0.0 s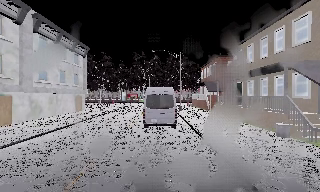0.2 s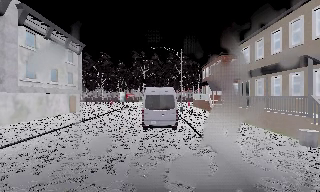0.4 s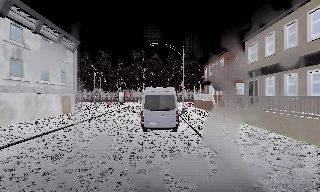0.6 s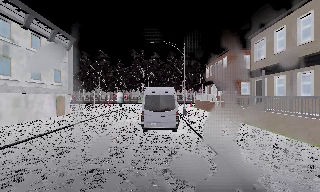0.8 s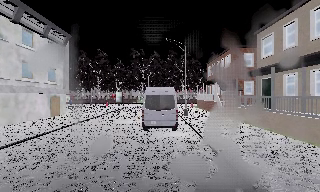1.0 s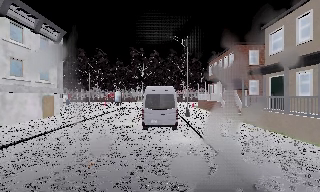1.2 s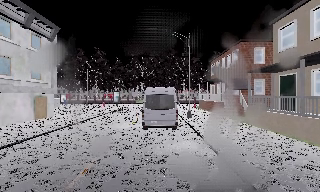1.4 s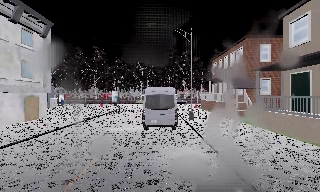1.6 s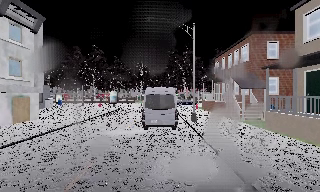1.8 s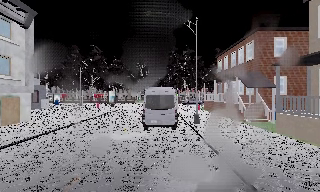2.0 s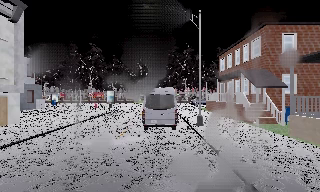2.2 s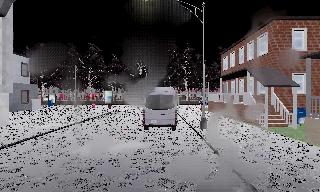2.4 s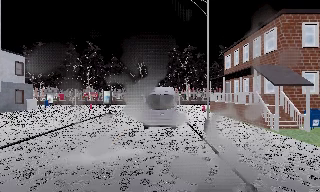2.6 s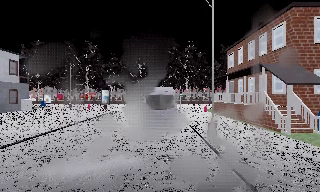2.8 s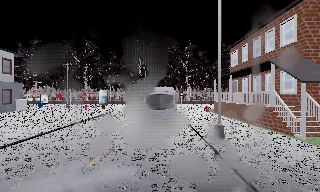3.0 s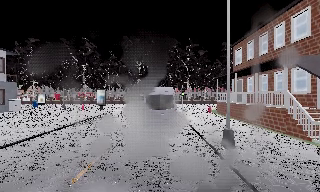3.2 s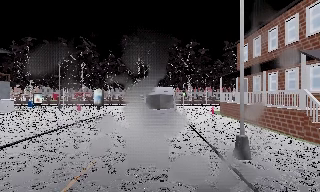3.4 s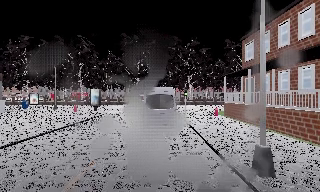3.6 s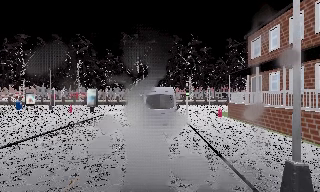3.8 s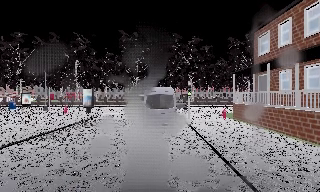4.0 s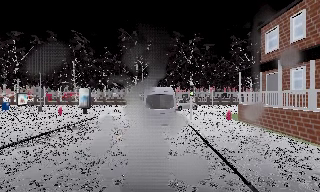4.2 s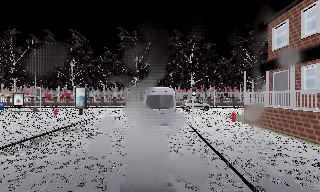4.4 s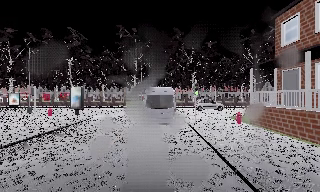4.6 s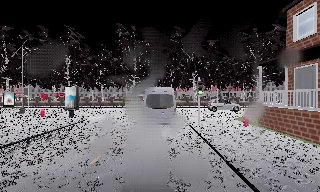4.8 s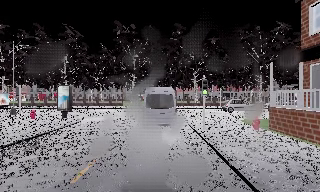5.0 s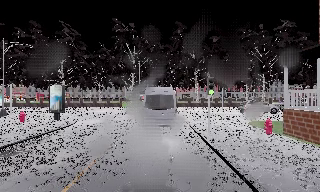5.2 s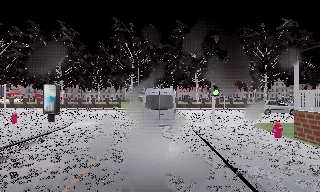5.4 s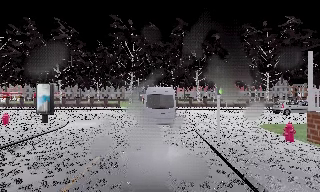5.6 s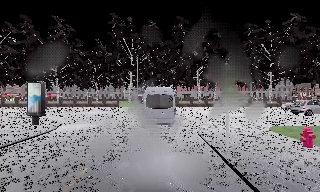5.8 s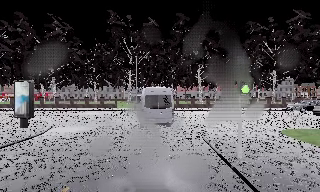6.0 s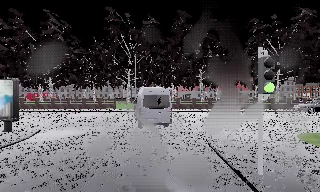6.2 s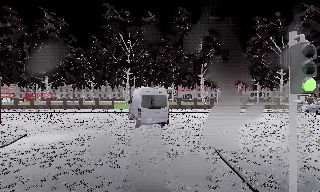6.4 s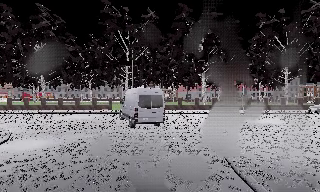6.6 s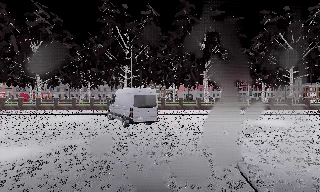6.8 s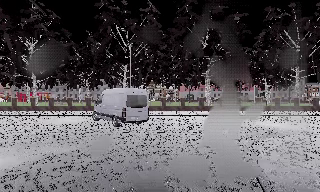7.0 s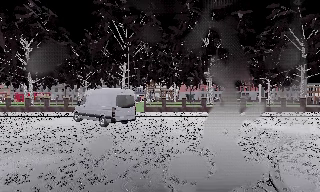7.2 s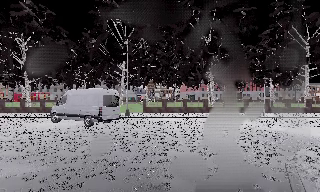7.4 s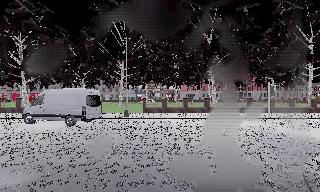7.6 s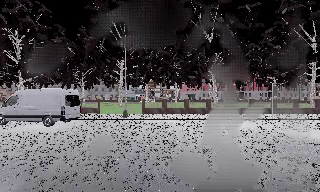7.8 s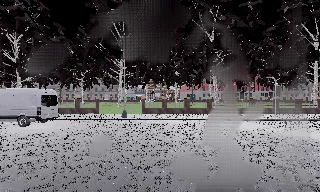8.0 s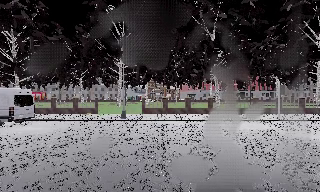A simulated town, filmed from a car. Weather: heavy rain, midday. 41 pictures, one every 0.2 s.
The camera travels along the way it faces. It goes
forward.
0.0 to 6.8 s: The camera travels forward, about 30 m, so what stands in front looms larger.
6.8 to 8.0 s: The camera travels forward, about 3.5 m, so what stands in front looms larger. It loses speed.
The film runs forward here.
